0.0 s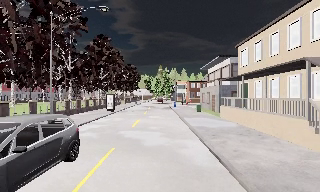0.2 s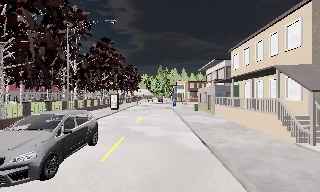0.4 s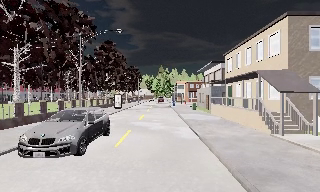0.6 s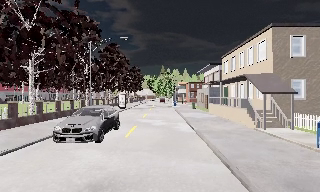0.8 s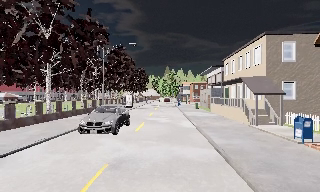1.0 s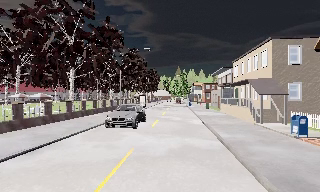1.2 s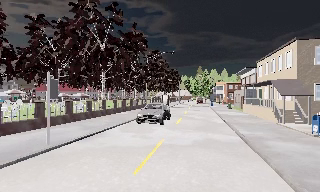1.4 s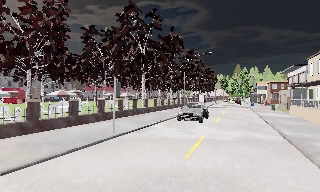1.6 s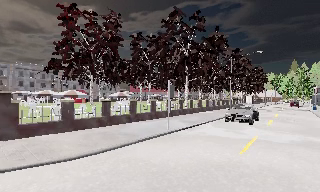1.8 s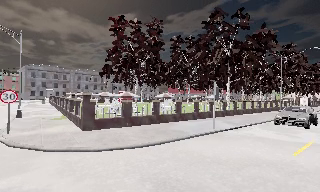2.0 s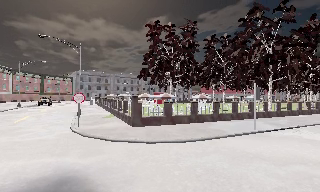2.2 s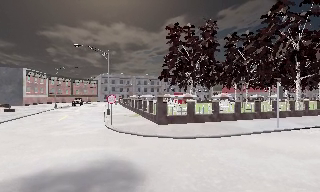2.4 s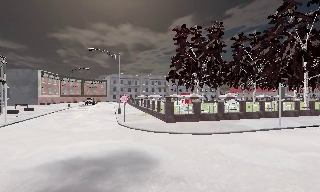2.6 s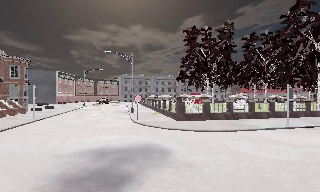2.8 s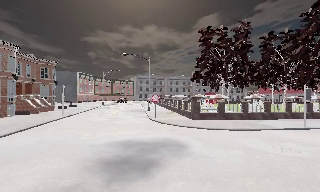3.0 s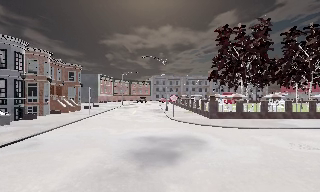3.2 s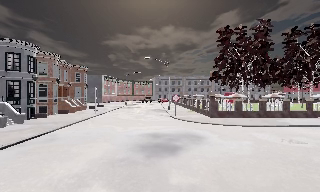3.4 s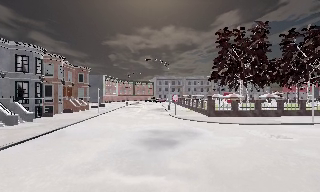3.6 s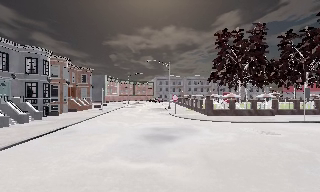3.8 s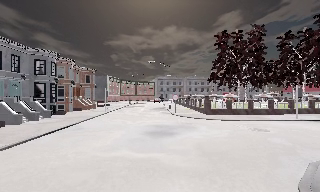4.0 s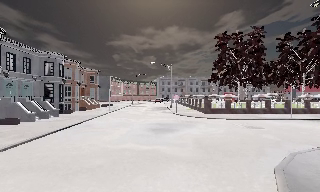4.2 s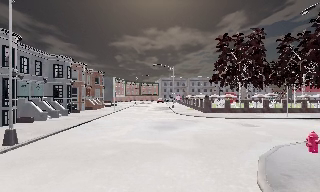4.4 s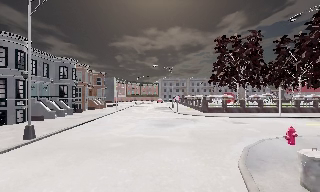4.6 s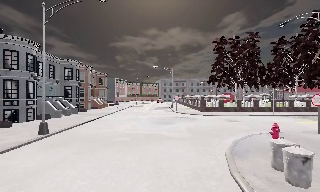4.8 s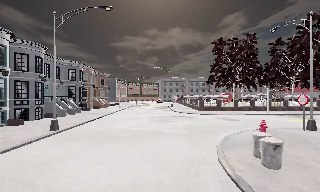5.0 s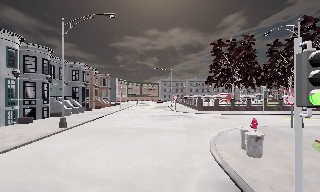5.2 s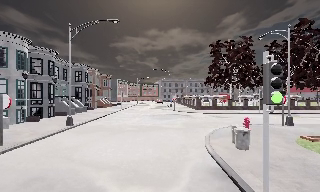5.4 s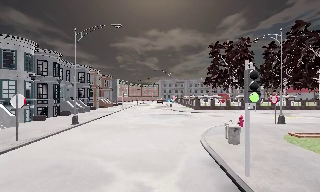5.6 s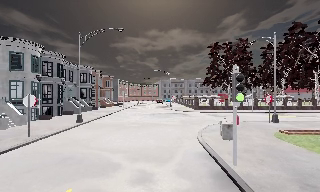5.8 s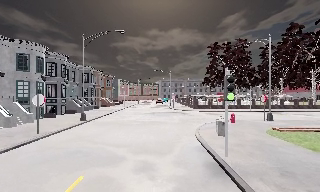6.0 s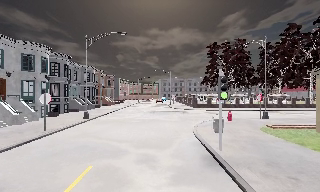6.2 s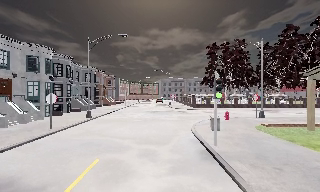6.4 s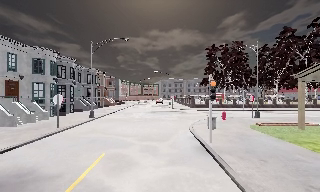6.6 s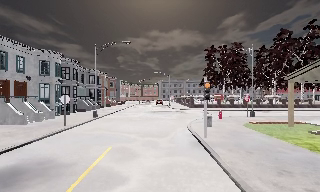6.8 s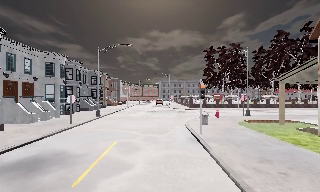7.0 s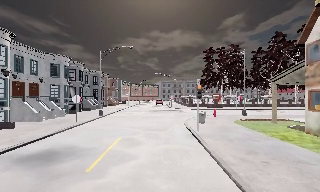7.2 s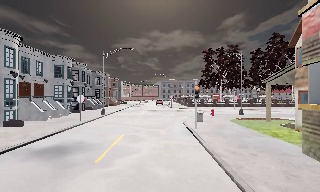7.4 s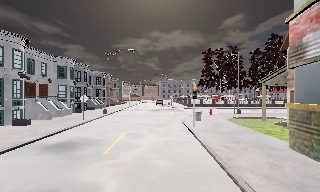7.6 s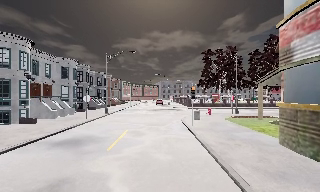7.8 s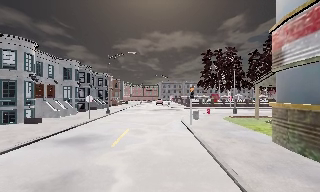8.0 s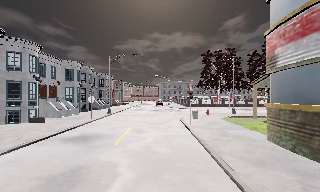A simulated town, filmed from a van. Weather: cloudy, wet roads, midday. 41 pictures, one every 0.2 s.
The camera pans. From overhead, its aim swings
counterclockwise.
The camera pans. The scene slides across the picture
to the right.
0.0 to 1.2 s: The scene slides to the right, as the camera pans about 15 degrees to its left. It travels backward, about 10 m, so what stands in front gets smaller.
1.2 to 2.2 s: The camera pans to its left, which is counterclockwise from overhead, by about 55 degrees. It travels backward and to its left, about 6 m.
2.2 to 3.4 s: The camera swings to its left by about 15 degrees, and the scene slides to the right. It travels backward, about 5 m, so what stands in front gets smaller.
3.4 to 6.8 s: The camera travels backward, about 14 m, so what stands in front gets smaller.
6.8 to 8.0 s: The camera travels backward, about 3.5 m, so what stands in front gets smaller. It loses speed.
The film runs backward here.
